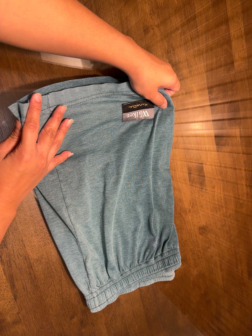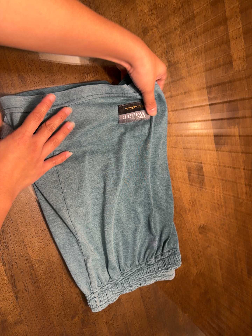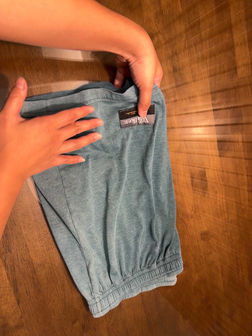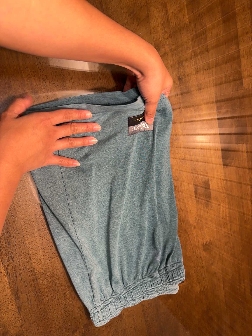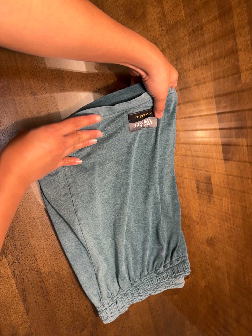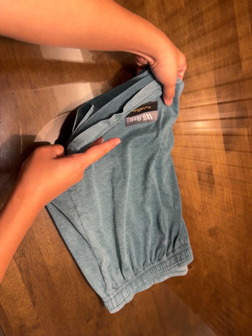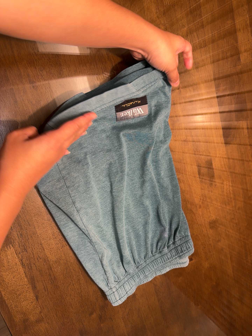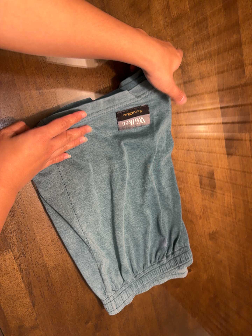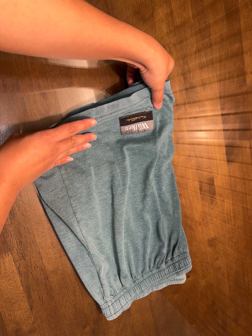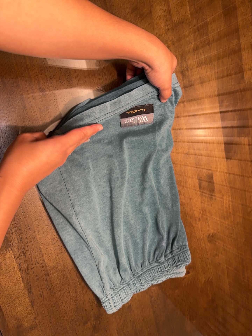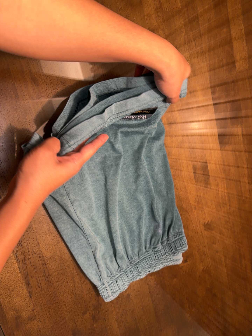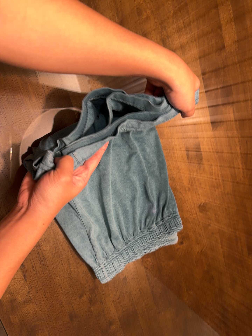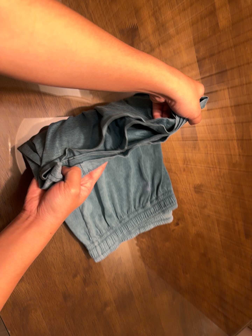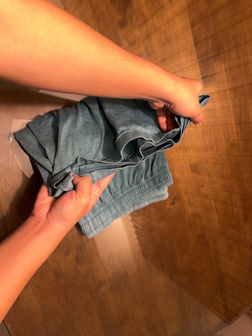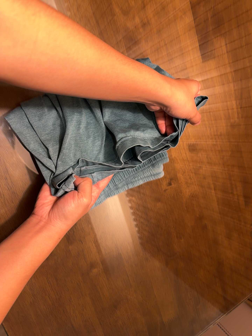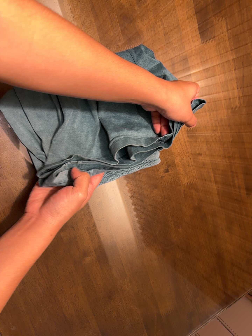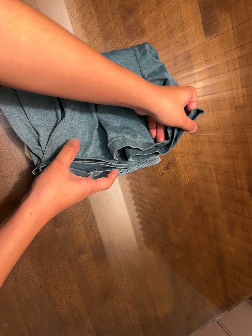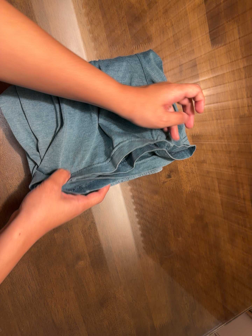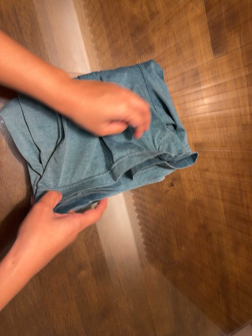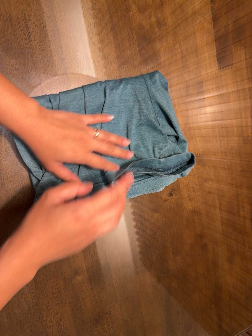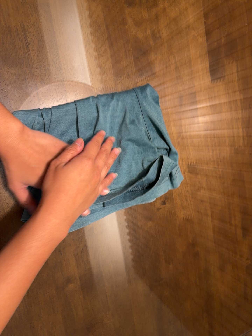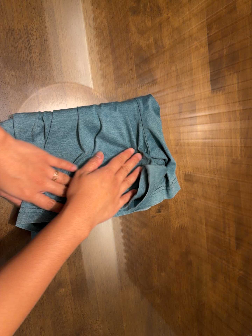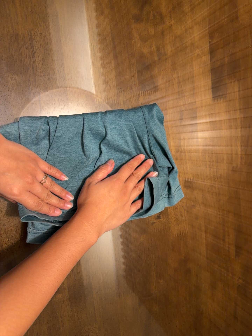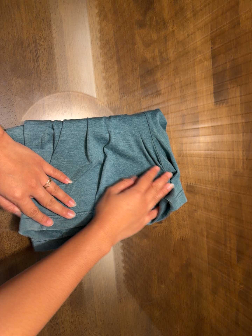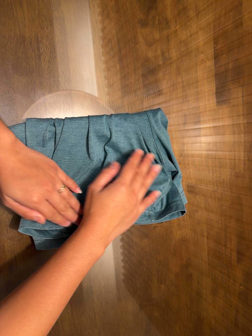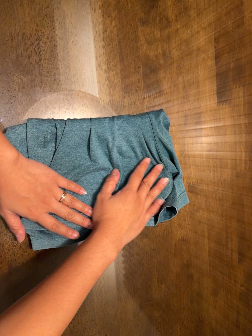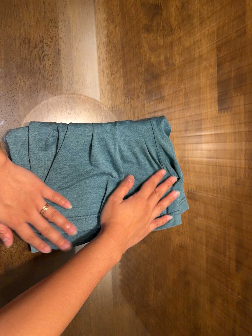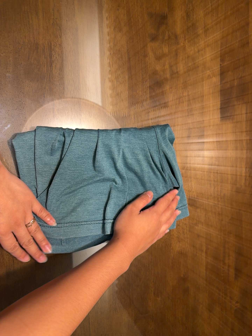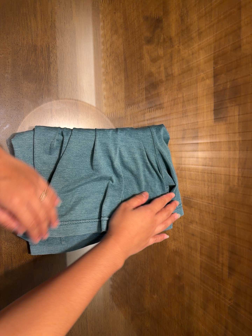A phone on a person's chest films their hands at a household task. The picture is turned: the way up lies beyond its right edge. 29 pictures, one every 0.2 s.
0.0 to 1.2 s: The camera shifts only a little, or ends up much as it began.
1.2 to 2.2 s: The camera travels toward the bottom of its view, about 6 cm.
2.2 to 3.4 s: The camera travels toward the bottom of its view, forward and to its right, about 18 cm, so close, fixed things drift upward.
3.4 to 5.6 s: The camera's aim tips toward the top of its view by about 10 degrees, and the scene shifts downward. It rolls about its line of sight by about 10 degrees, and the scene rotates clockwise.
The film runs forward here.
